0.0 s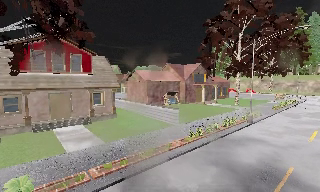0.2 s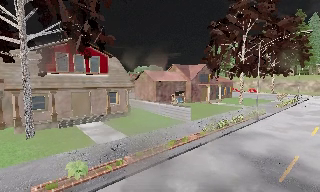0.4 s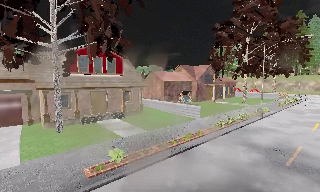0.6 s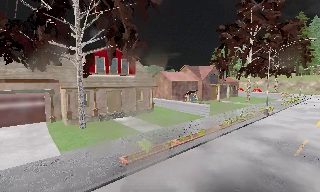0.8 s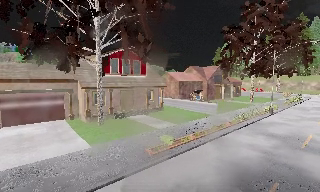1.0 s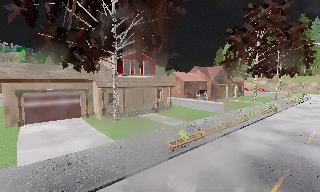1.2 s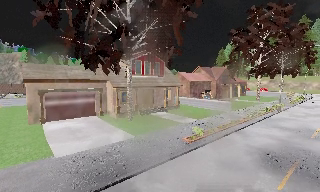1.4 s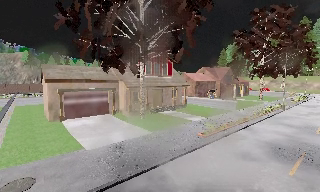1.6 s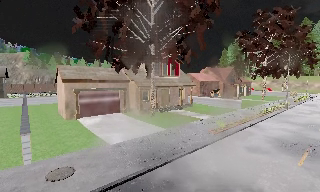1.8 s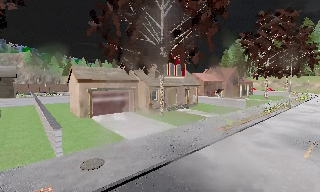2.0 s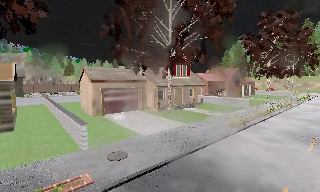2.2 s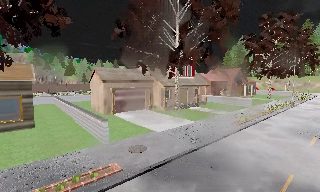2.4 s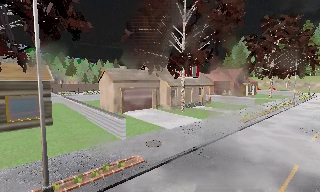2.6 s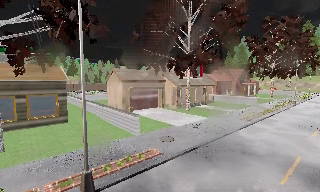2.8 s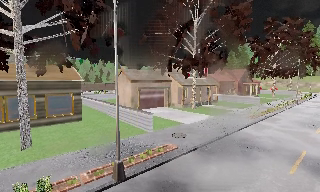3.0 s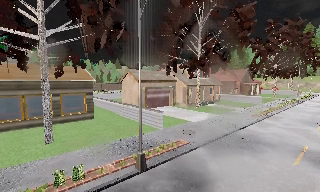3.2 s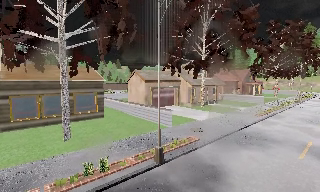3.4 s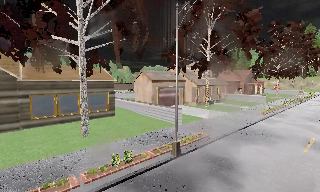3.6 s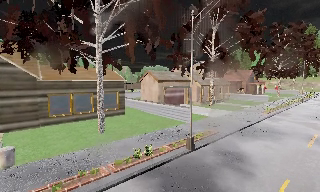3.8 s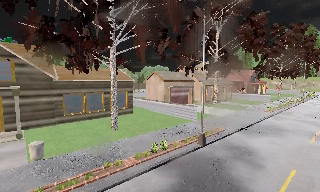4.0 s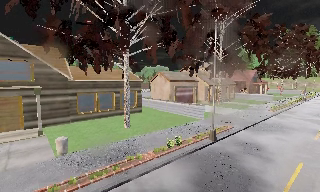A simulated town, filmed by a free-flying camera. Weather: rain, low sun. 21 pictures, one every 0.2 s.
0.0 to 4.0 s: The camera travels to its left and backward, about 25 m, so close, fixed things drift to the right.
The film runs backward here.
